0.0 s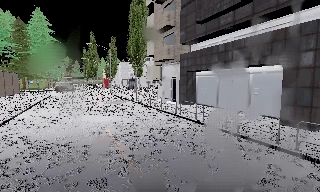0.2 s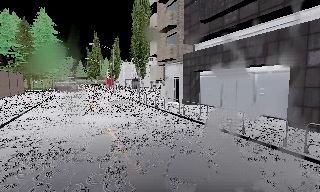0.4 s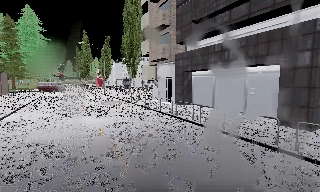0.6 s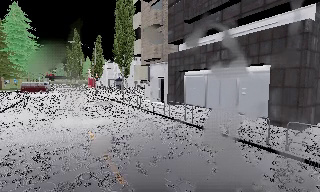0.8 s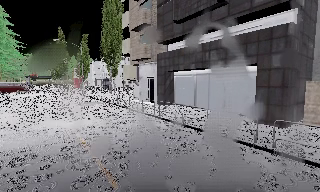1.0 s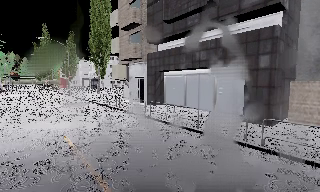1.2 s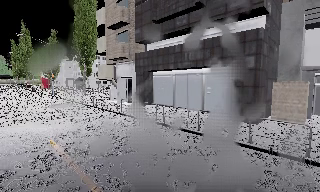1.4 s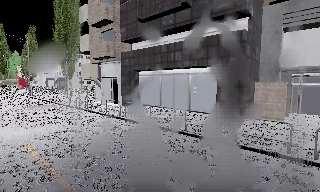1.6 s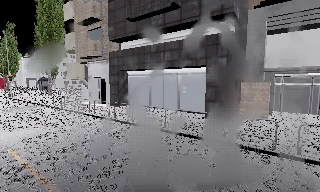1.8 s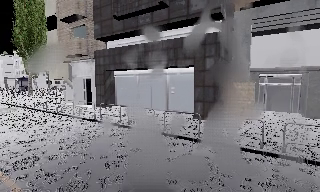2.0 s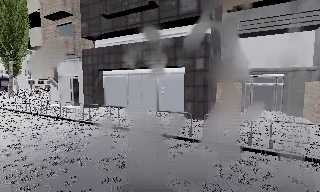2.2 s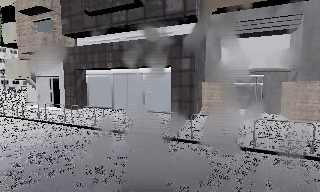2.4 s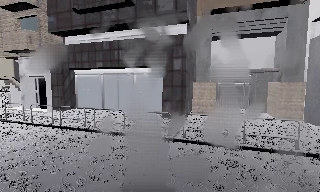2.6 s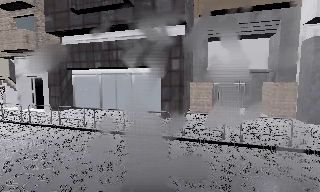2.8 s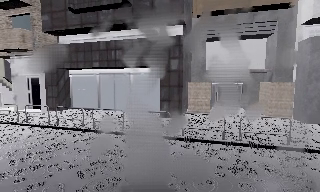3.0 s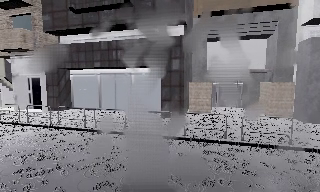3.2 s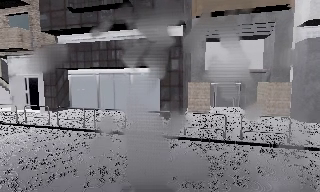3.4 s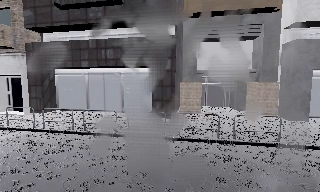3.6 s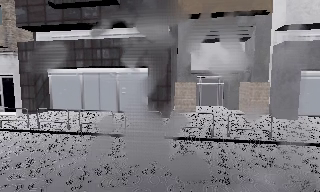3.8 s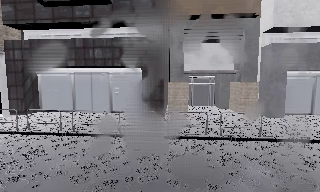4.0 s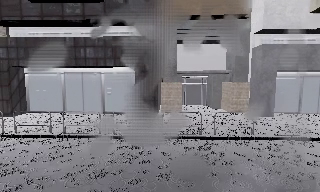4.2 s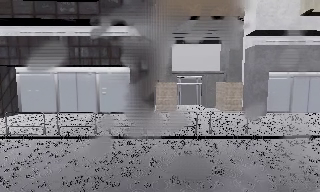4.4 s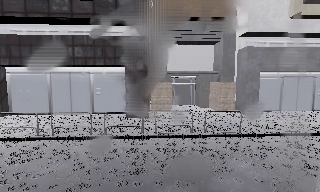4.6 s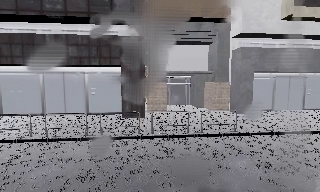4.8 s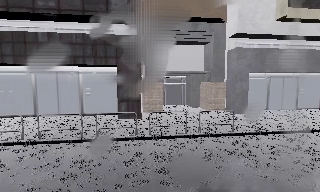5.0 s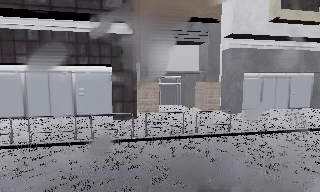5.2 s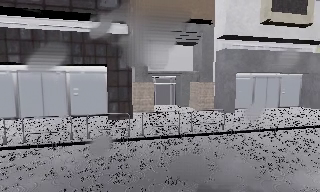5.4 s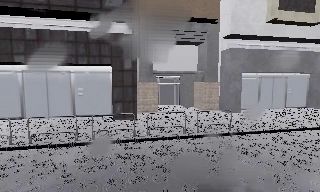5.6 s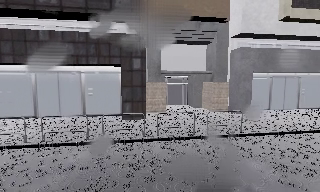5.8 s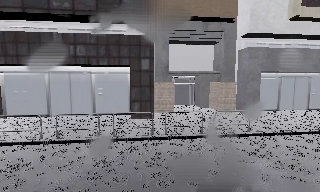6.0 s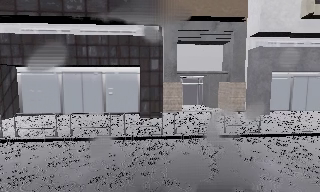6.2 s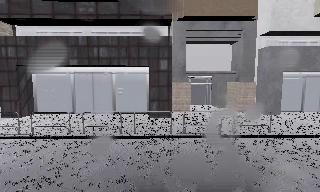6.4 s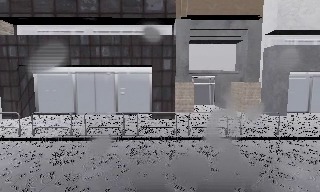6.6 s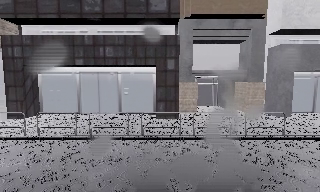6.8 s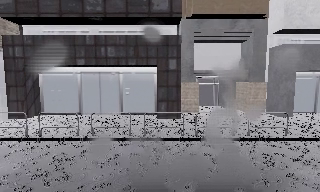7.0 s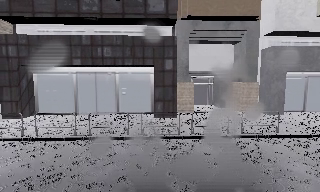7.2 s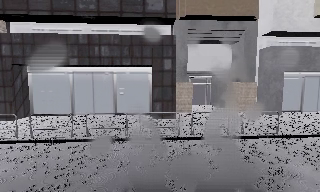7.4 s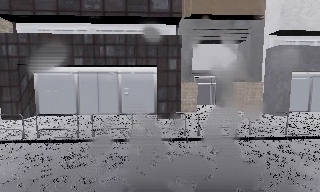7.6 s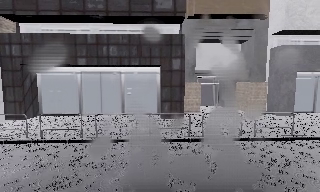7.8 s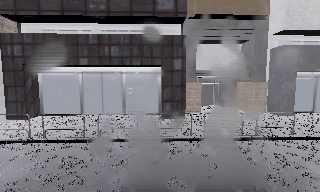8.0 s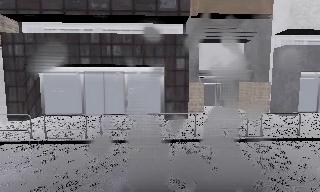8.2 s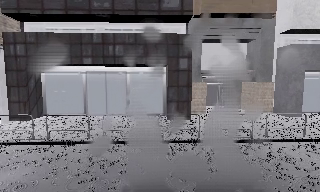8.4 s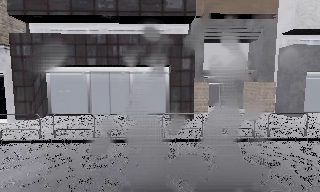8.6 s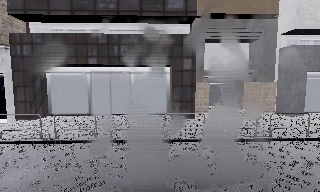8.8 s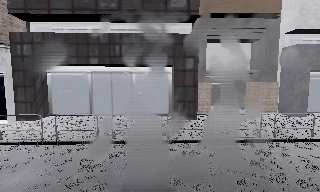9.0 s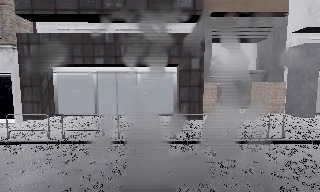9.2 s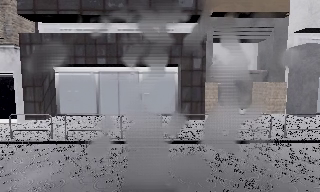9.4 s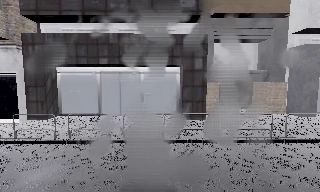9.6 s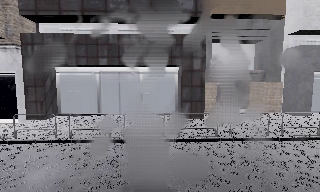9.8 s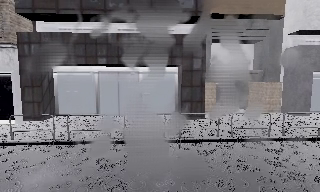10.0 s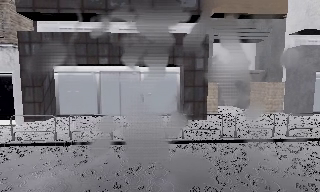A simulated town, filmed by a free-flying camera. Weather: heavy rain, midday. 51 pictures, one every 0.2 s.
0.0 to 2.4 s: The camera swings to its right by about 45 degrees, and the scene slides to the left. It travels forward and to its left, about 1 m.
2.4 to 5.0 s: The scene slides to the left, as the camera pans about 25 degrees to its right. It travels to its left, about 1.5 m.
5.0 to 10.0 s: The camera travels to its left, about 2.5 m, so close, fixed things drift to the right.
The film runs backward here.
